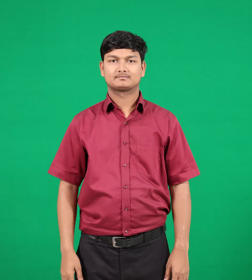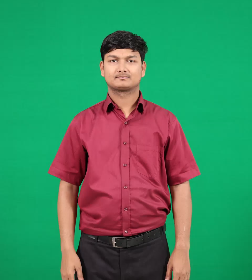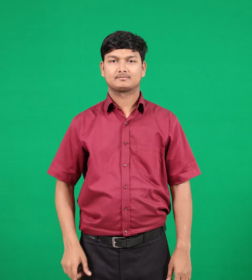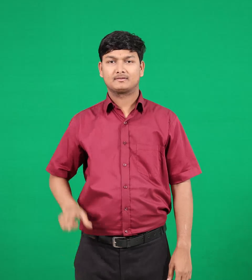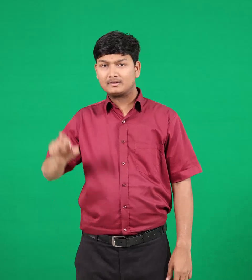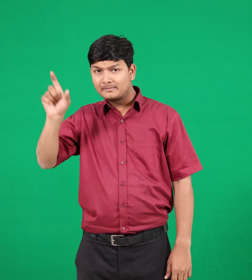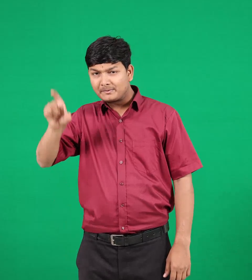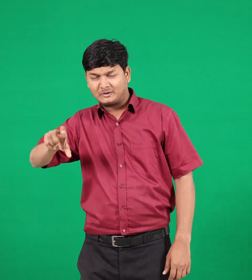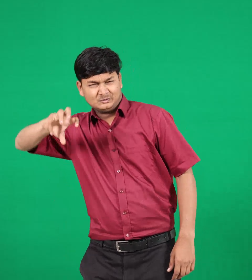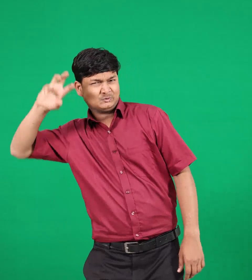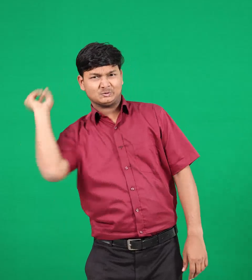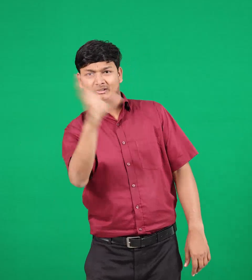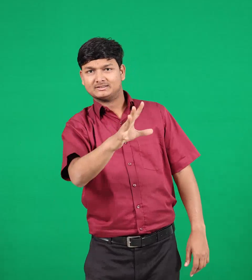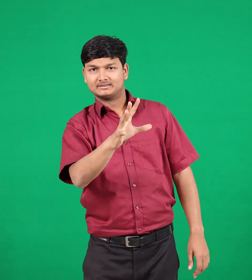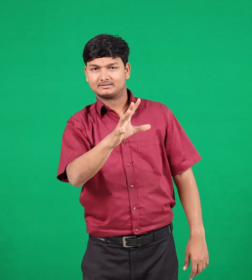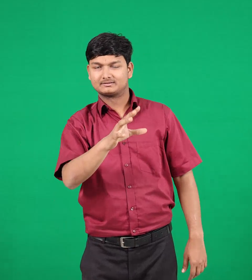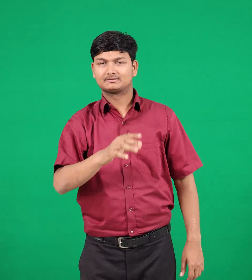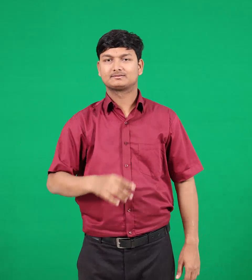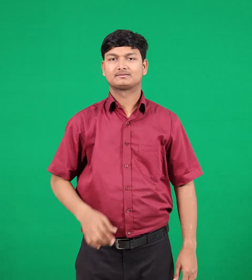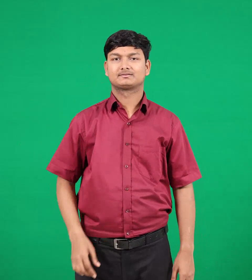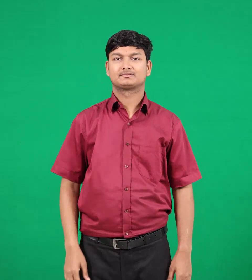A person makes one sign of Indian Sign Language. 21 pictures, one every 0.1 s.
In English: thrower
